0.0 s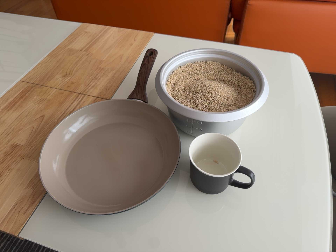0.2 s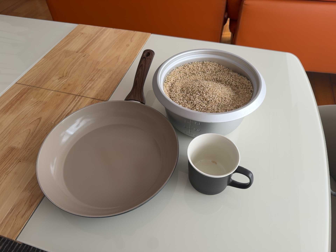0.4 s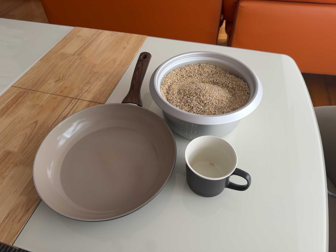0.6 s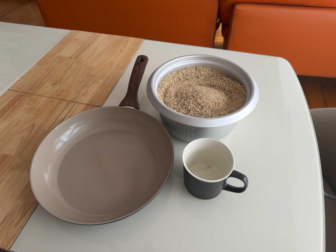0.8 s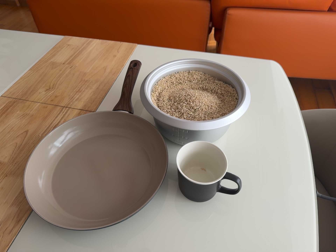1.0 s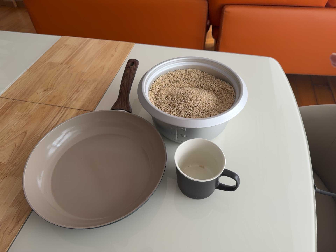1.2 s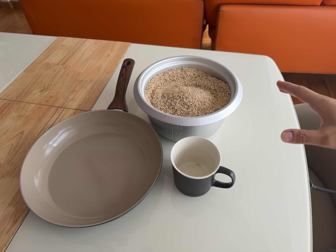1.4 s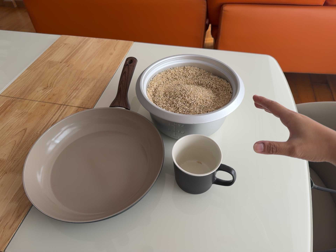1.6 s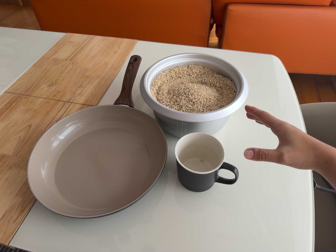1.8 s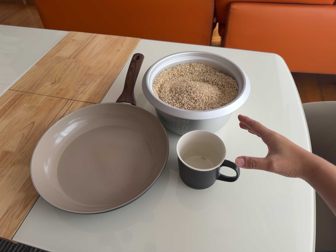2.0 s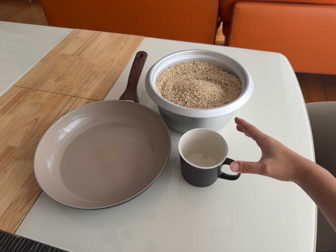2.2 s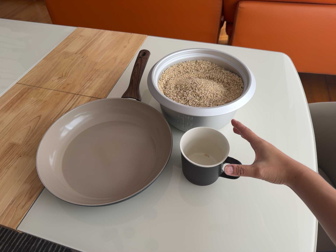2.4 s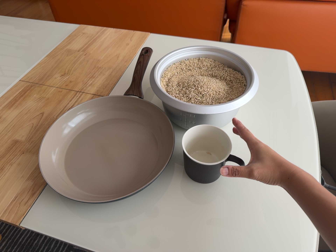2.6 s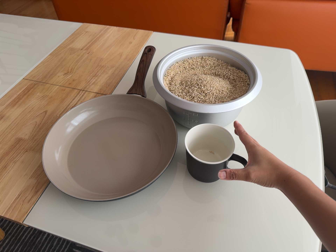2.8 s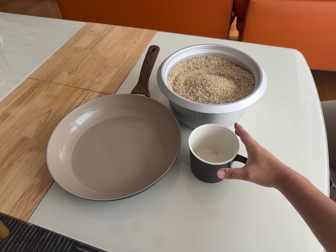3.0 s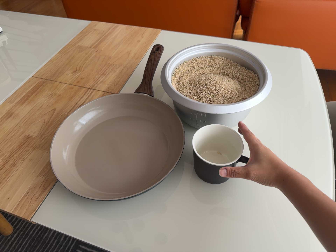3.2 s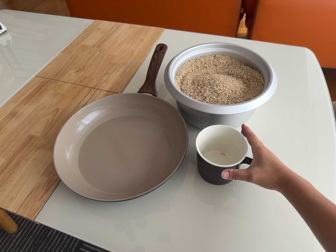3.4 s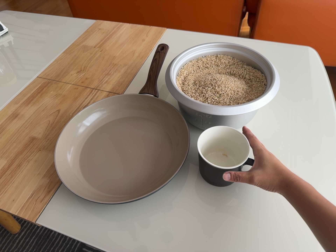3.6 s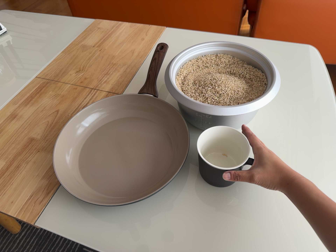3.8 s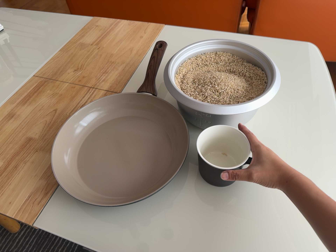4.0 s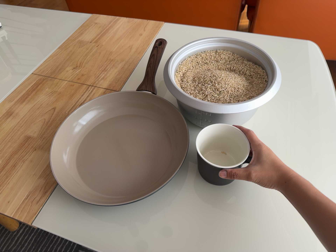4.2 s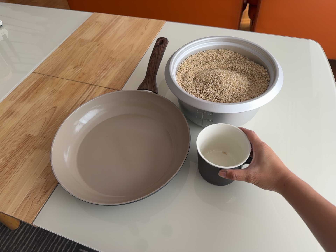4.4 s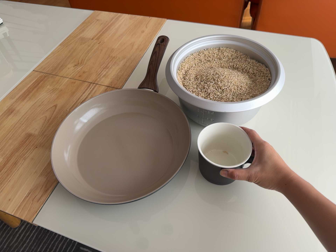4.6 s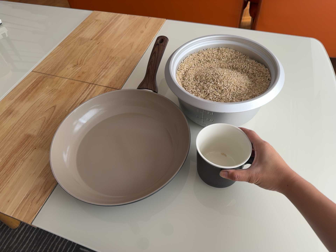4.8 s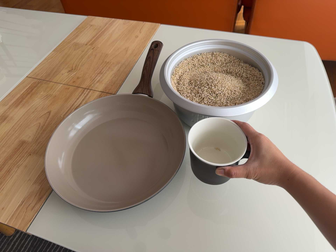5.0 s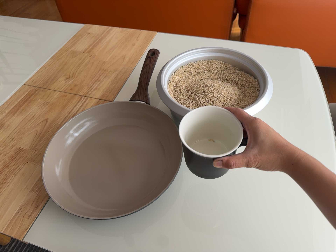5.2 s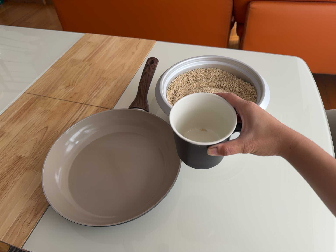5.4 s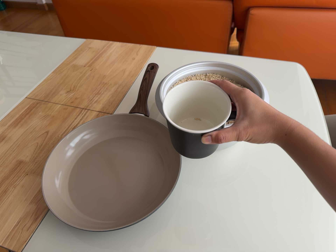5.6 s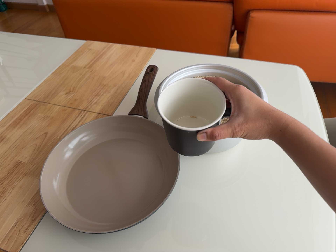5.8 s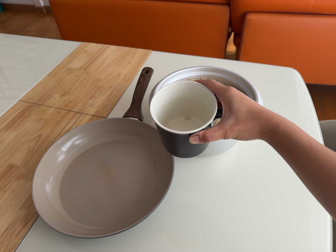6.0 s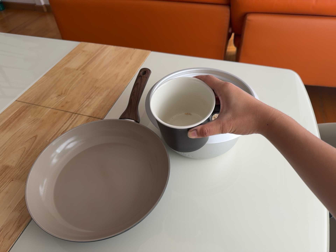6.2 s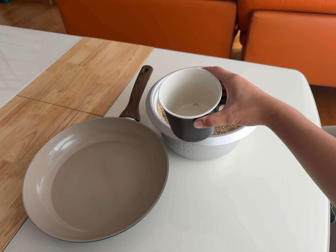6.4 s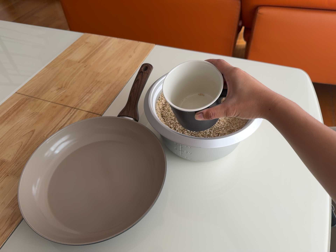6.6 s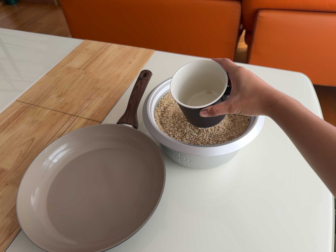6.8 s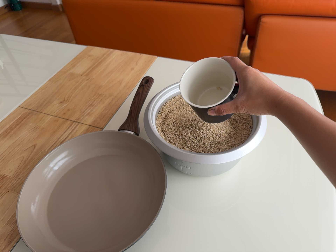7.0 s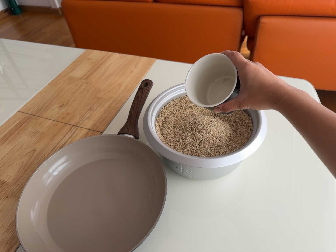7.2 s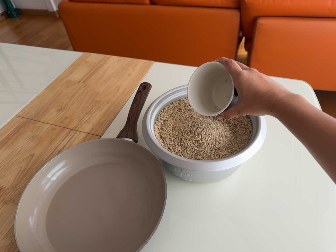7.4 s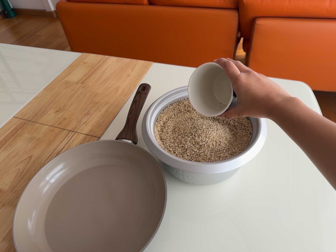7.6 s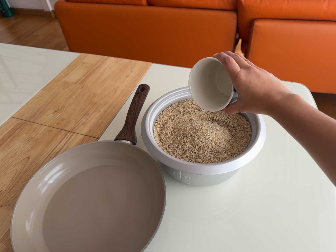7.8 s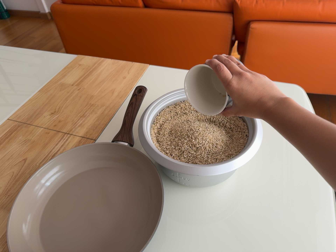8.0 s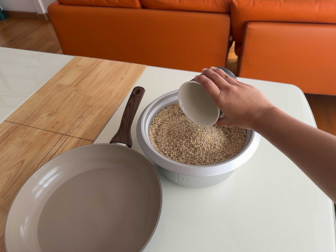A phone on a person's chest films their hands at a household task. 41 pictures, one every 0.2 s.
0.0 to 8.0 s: The camera travels toward the top of its view and to its right, about 10 cm, so close, fixed things drift downward.
The film runs forward here.
